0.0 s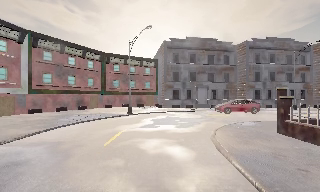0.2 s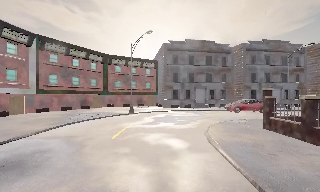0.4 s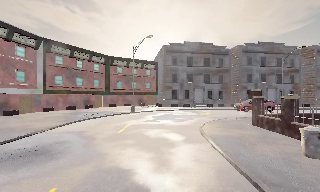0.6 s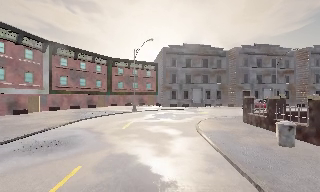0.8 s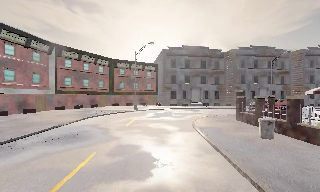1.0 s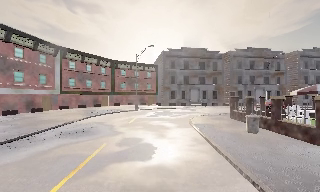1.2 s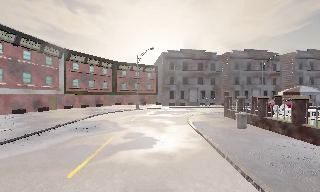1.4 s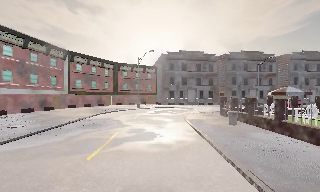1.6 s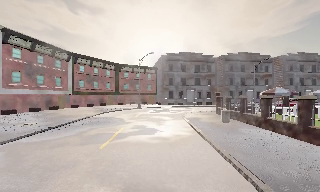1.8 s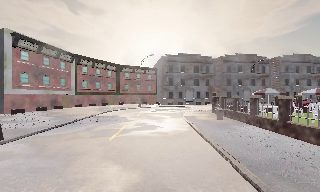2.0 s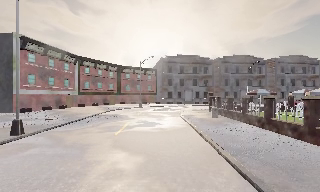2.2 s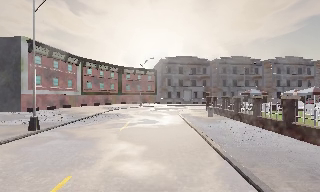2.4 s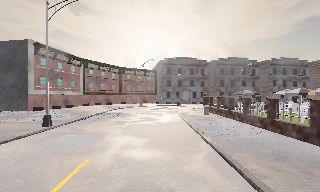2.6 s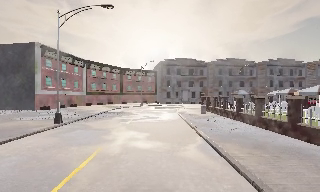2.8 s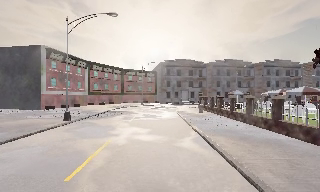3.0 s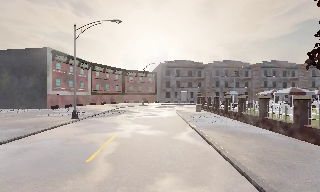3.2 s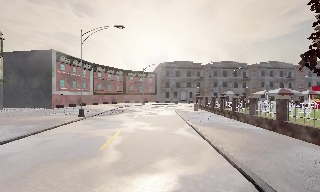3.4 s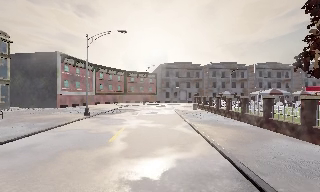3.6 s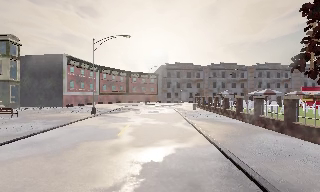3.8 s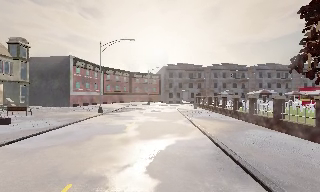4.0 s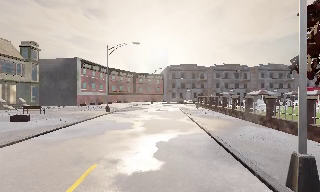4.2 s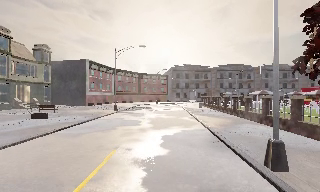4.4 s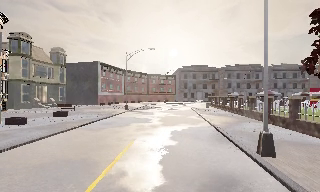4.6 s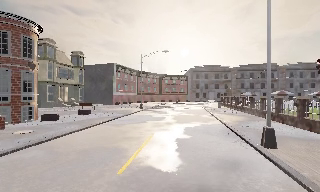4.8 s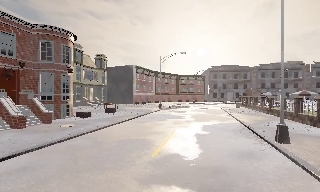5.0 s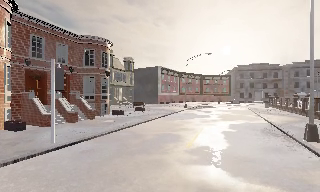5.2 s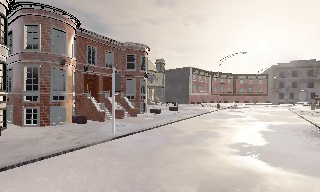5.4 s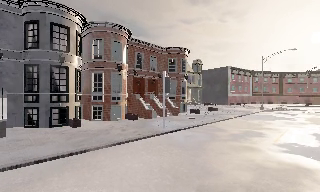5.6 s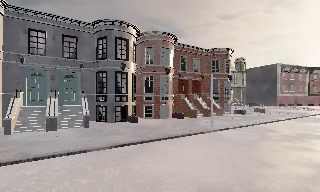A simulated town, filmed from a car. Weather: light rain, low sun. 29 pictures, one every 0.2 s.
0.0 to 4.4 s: The camera travels backward, about 25 m, so what stands in front gets smaller.
4.4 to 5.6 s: The camera pans to its left, which is counterclockwise from overhead, by about 55 degrees. It travels backward and to its left, about 7 m.
The film runs backward here.
